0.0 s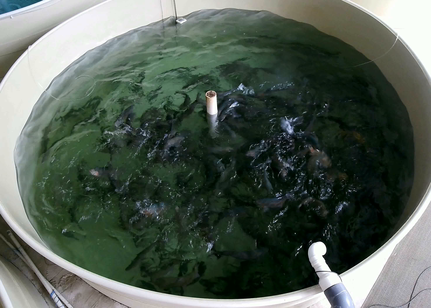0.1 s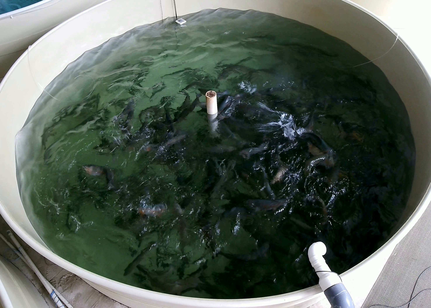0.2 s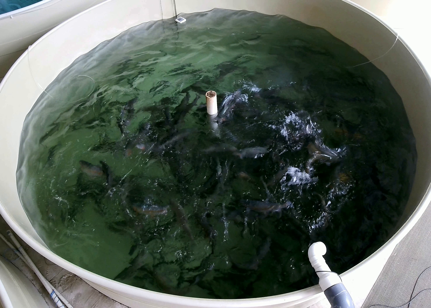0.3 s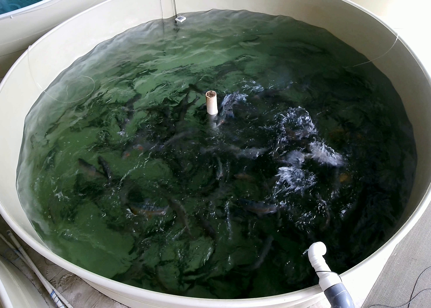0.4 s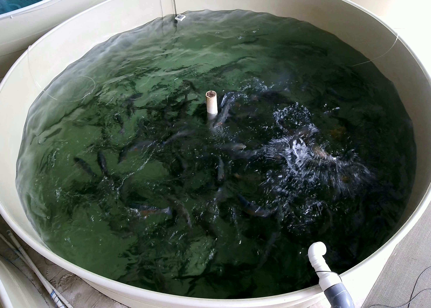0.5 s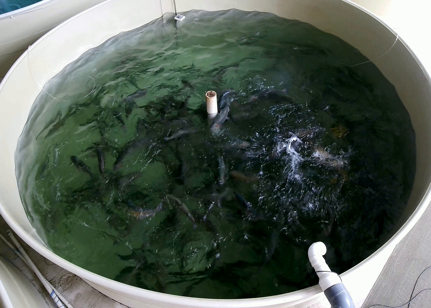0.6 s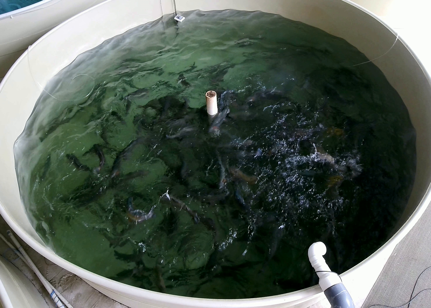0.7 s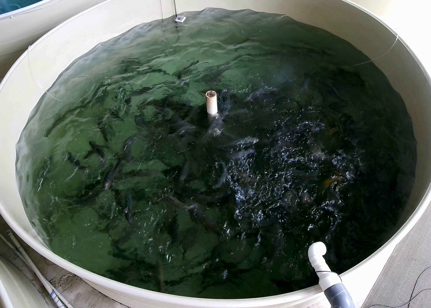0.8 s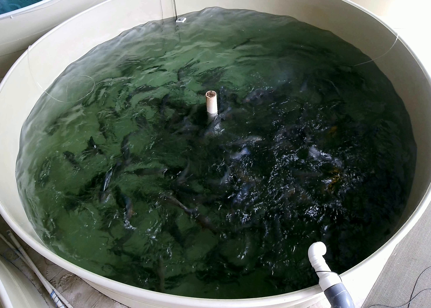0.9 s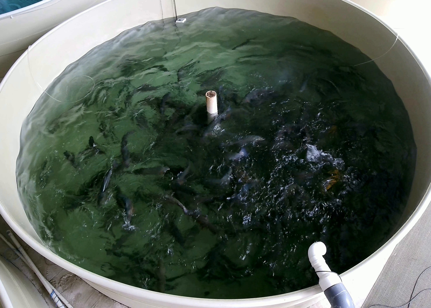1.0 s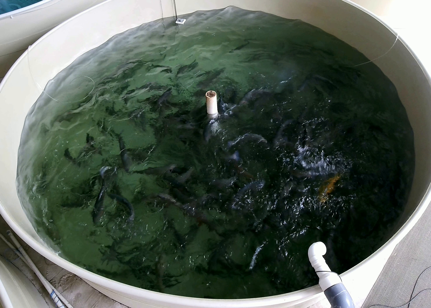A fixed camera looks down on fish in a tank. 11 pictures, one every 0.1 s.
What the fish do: Strong feeding.
